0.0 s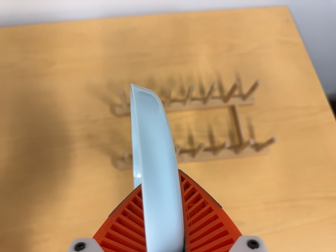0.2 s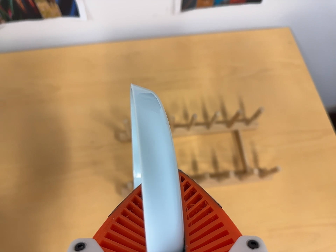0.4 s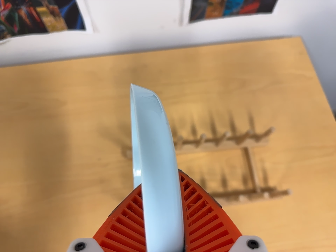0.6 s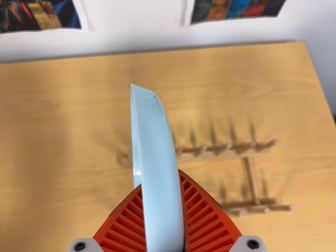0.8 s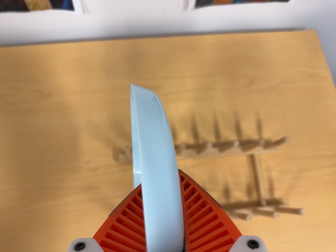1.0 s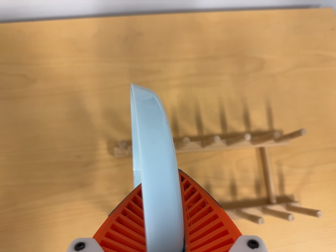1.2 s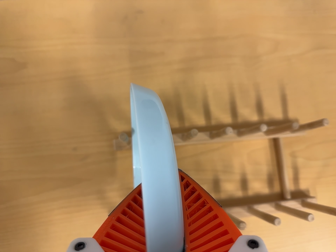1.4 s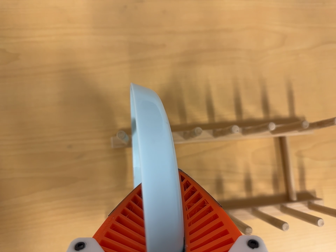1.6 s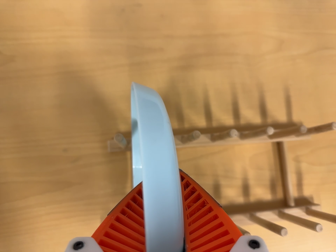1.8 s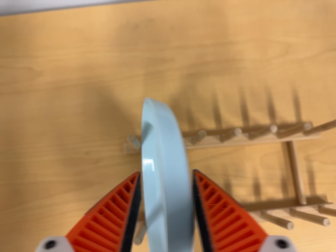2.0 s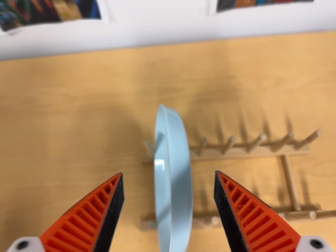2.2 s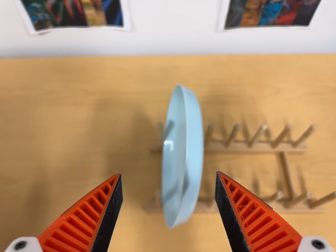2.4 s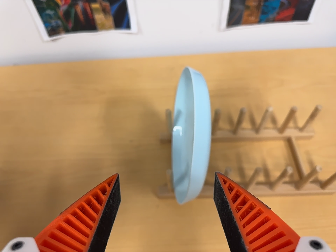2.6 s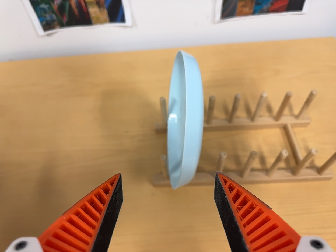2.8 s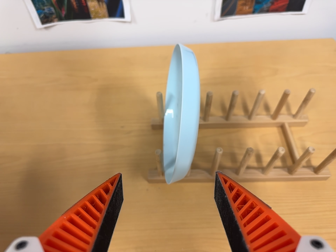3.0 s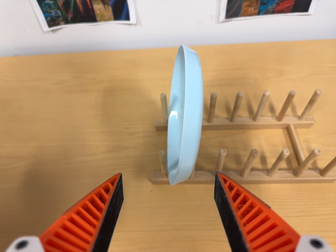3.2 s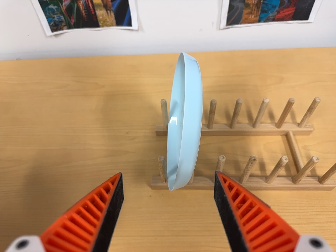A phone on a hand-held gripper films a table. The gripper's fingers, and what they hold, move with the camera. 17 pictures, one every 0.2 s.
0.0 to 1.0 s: The camera travels toward the top of its view and forward, about 18 cm. Its aim tips toward the bottom of its view by about 10 degrees.
1.0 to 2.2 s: The camera travels toward the bottom of its view and backward, about 14 cm. Its aim tips toward the top of its view by about 20 degrees.
2.2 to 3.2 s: The camera travels toward the bottom of its view, about 8 cm.
The film runs forward here.
